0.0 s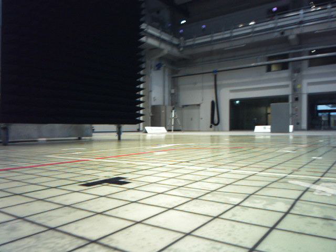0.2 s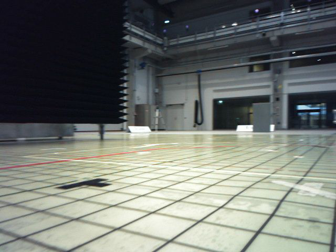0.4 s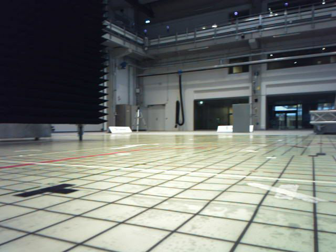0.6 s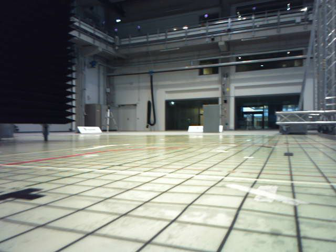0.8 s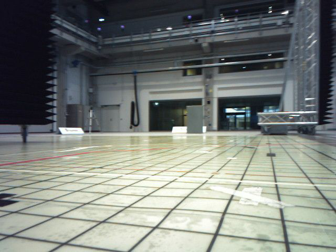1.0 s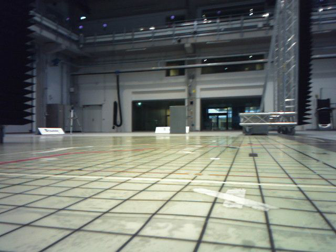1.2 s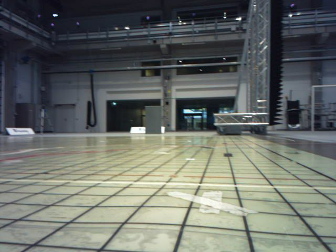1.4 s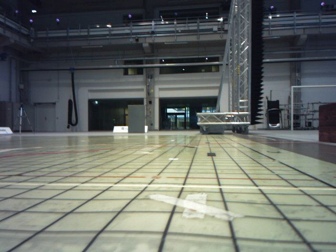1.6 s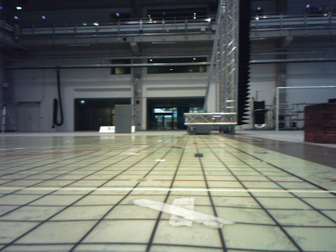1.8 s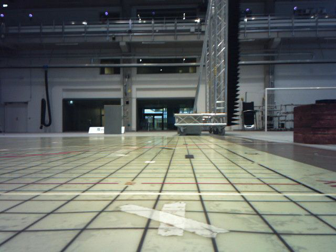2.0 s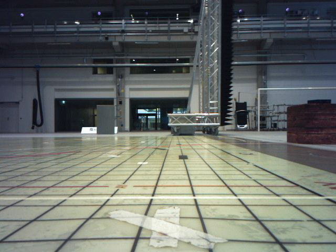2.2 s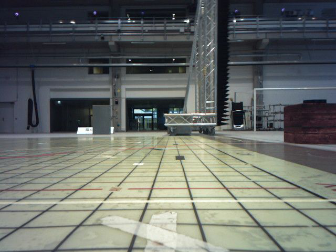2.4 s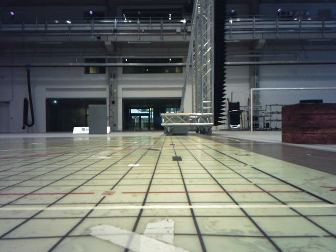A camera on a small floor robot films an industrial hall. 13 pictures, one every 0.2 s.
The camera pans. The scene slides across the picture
to the left.
The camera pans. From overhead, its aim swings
clockwise.
0.0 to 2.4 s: The scene slides to the left, as the camera pans about 35 degrees to its right. It travels forward, about 0.5 m.
The film runs forward here.
